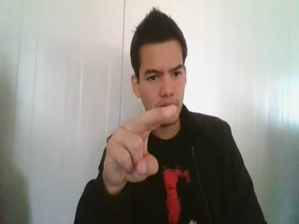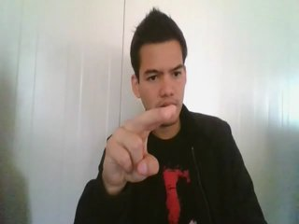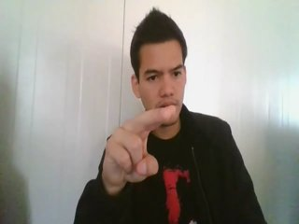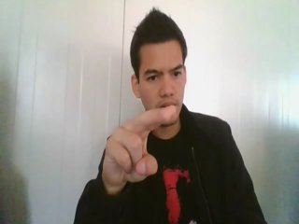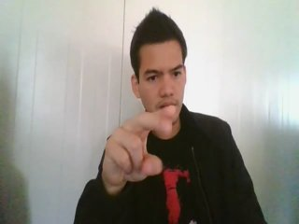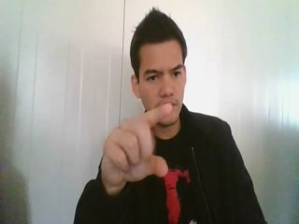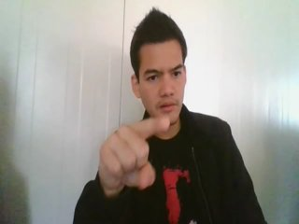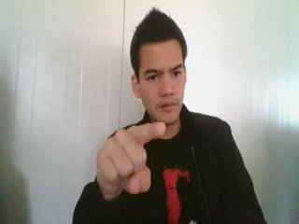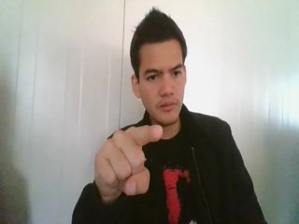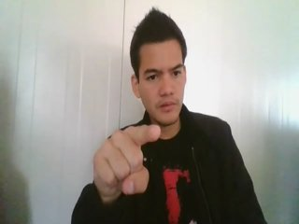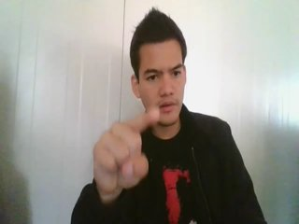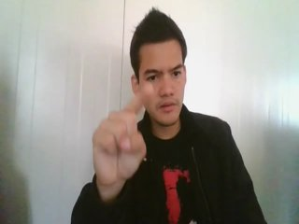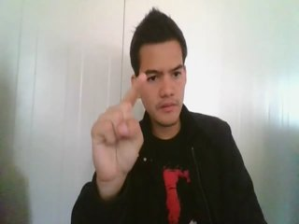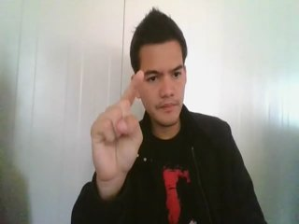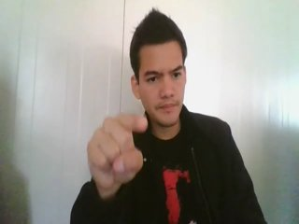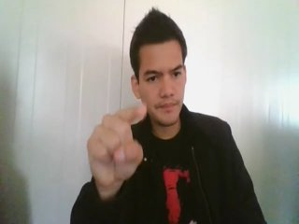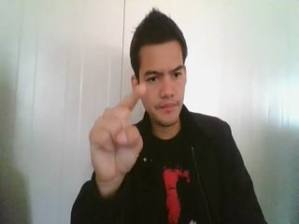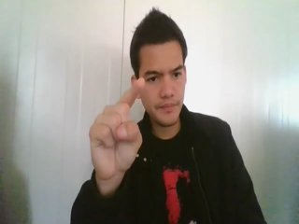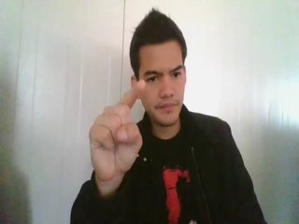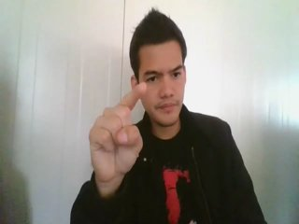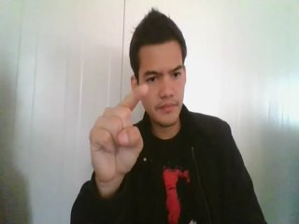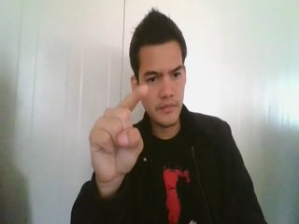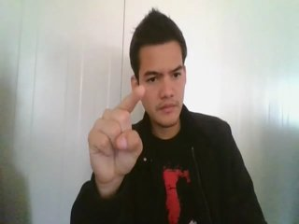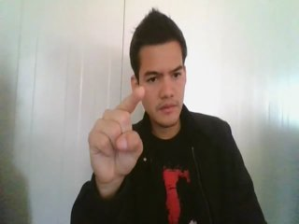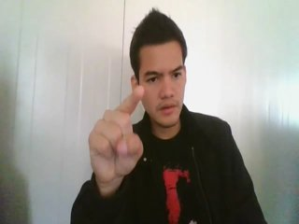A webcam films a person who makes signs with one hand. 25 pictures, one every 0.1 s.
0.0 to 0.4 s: Pointing with two fingers.
0.5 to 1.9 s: Click with one finger.
2.0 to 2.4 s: Pointing with one finger.
